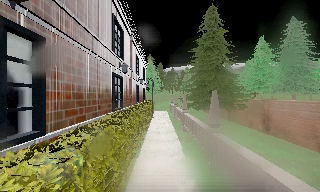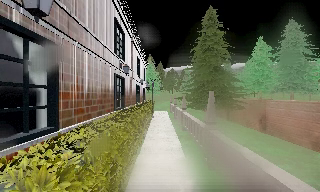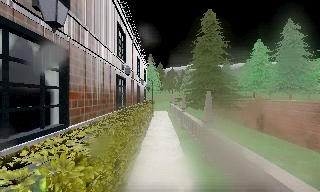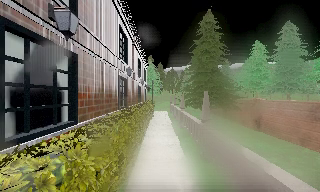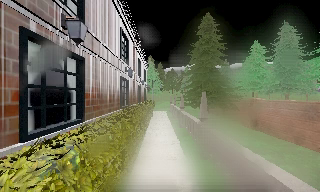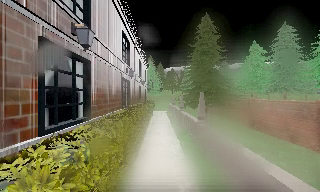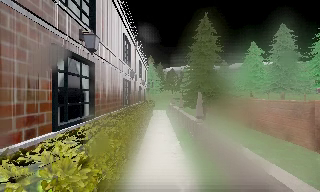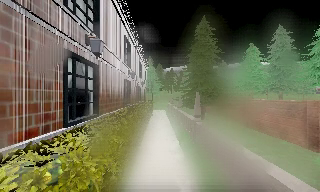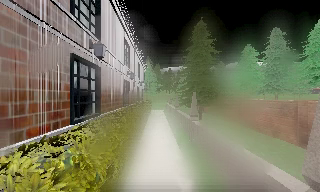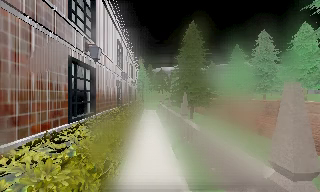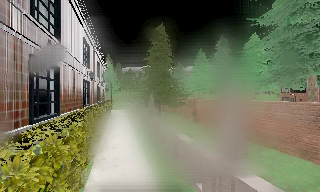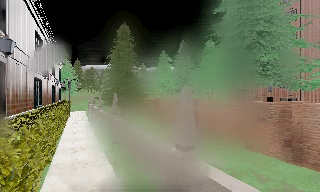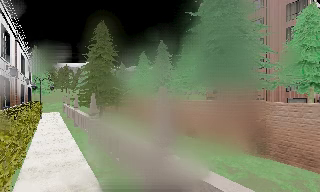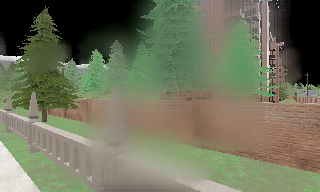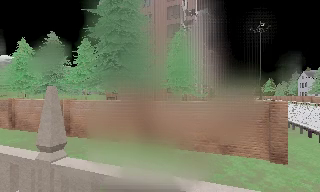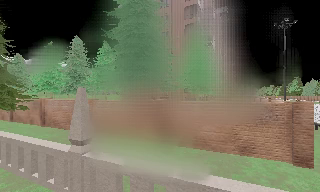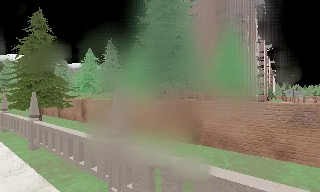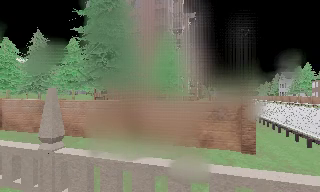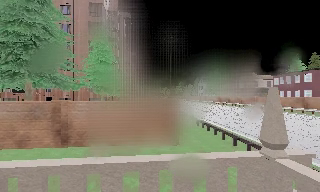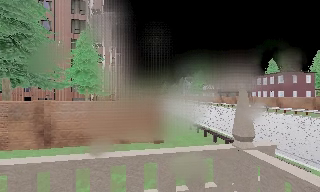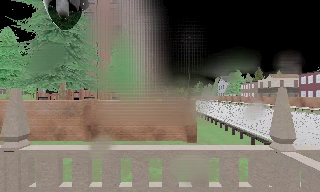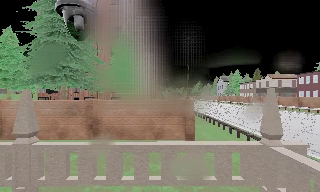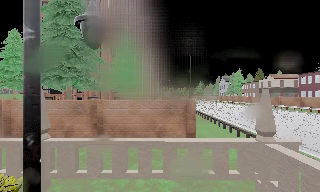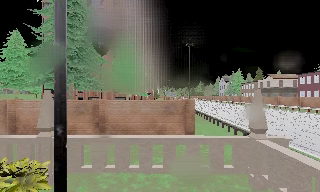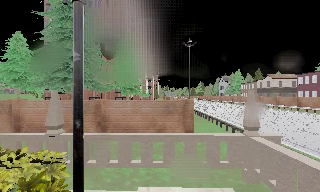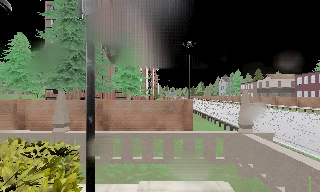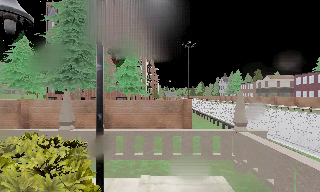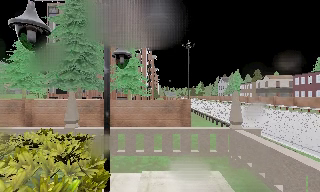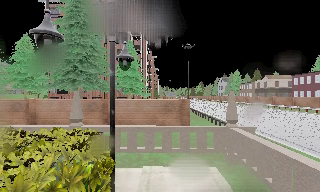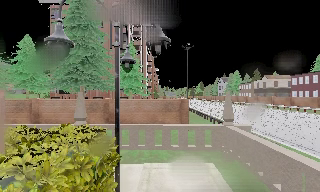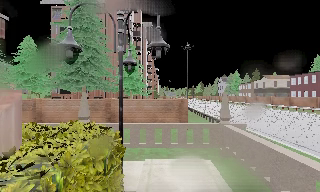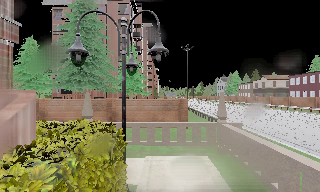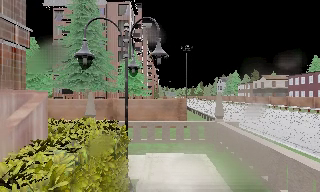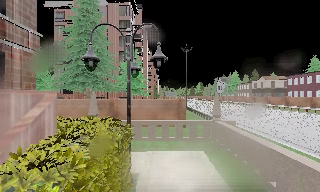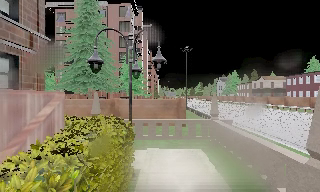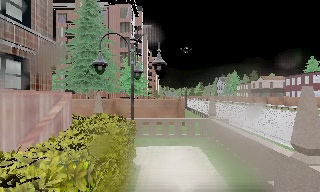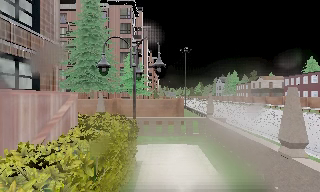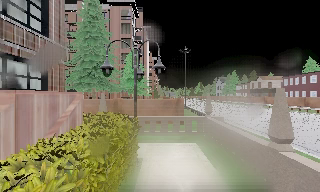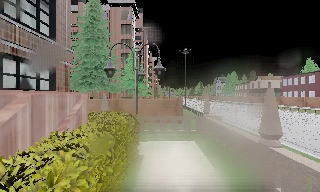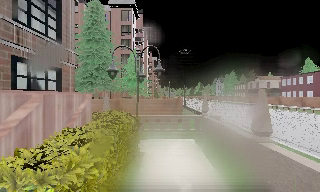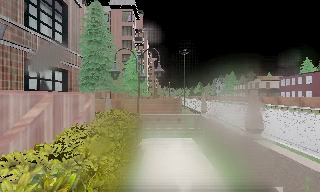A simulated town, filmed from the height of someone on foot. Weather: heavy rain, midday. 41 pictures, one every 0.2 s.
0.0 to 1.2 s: The camera travels backward, about 2 m, so what stands in front gets smaller.
1.2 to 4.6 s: The scene slides to the left, as the camera pans about 90 degrees to its right. It travels backward, about 5 m.
4.6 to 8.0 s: The camera travels backward, about 6 m, so what stands in front gets smaller.
The film runs backward here.
